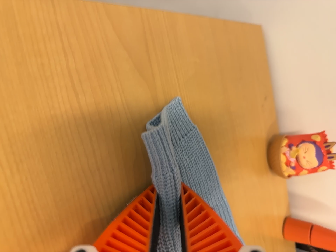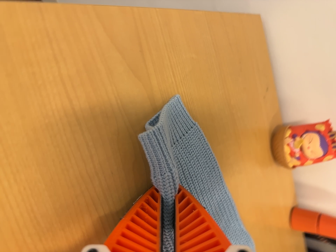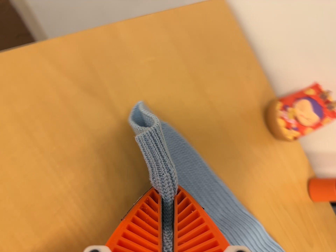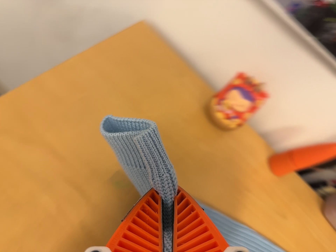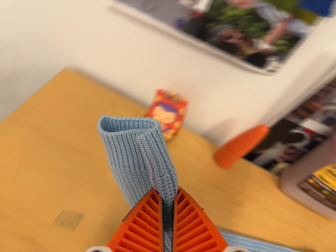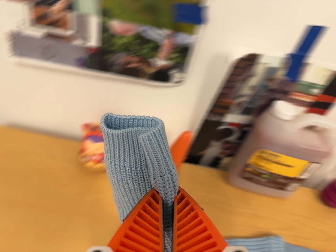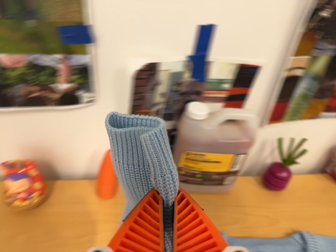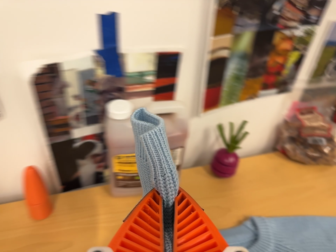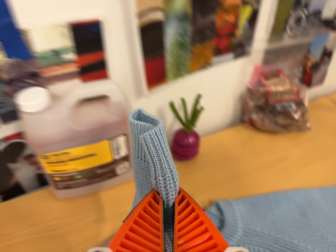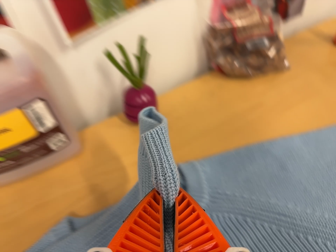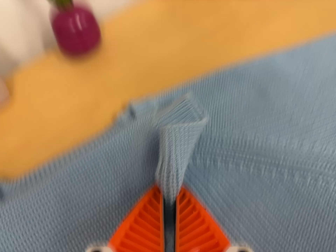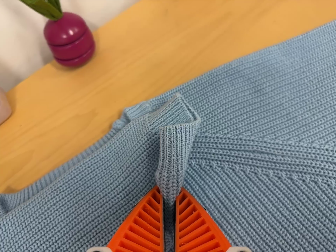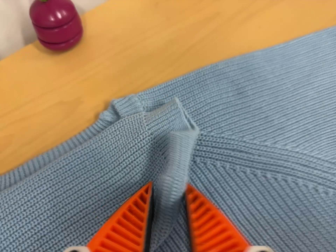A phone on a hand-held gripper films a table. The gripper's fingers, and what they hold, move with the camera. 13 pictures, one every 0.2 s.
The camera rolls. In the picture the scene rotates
counterclockwise.
0.0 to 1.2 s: The camera travels to its right, about 40 cm, so close, fixed things drift to the left. Its aim tips toward the top of its view by about 10 degrees, and the scene shifts downward. It rolls about its line of sight by about 75 degrees, and the scene rotates counterclockwise.
1.2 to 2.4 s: The scene slides to the left, as the camera pans about 15 degrees to its right. It travels to its right and forward, about 34 cm, so close, fixed things drift to the left. Its aim tips toward the bottom of its view by about 30 degrees, and the scene shifts upward. It rolls about its line of sight by about 30 degrees, and the scene rotates counterclockwise.
The film runs forward here.
